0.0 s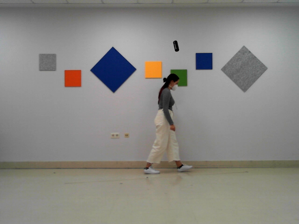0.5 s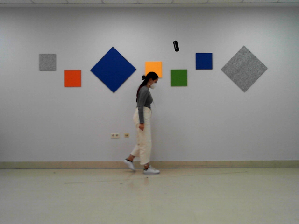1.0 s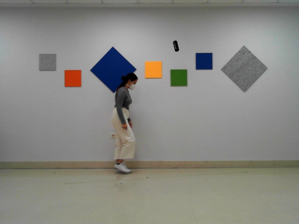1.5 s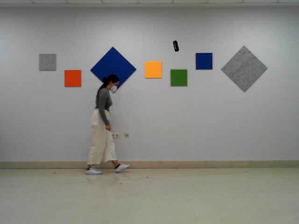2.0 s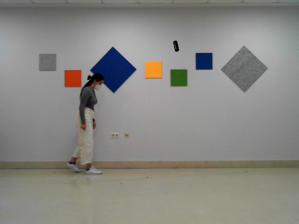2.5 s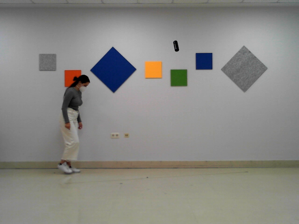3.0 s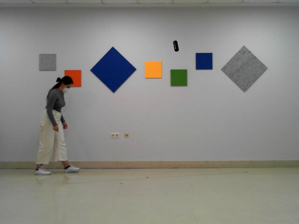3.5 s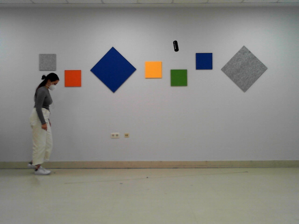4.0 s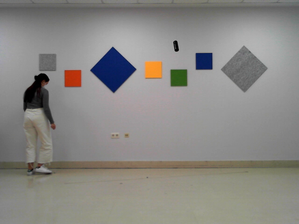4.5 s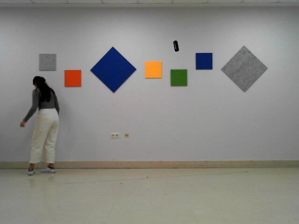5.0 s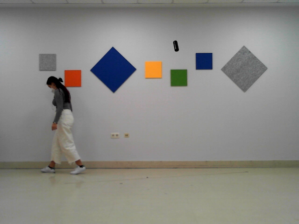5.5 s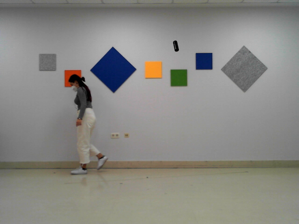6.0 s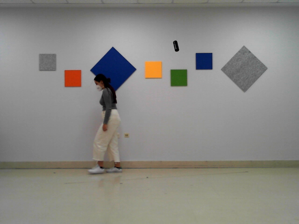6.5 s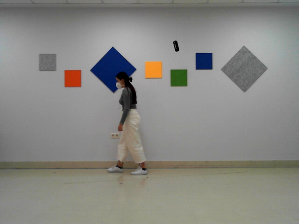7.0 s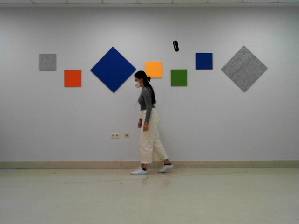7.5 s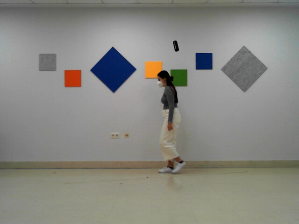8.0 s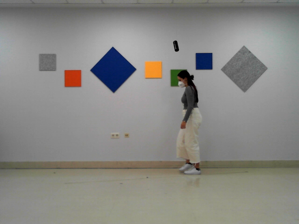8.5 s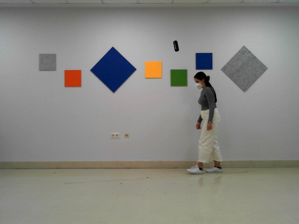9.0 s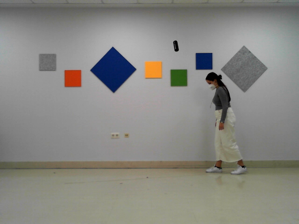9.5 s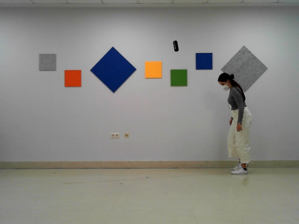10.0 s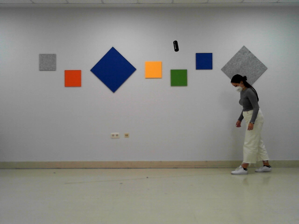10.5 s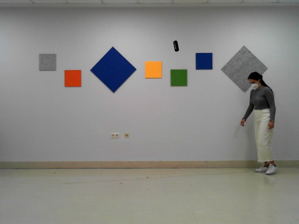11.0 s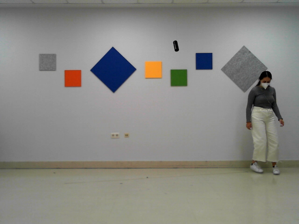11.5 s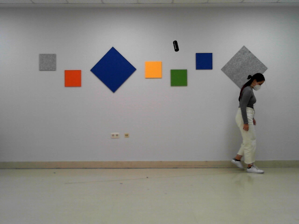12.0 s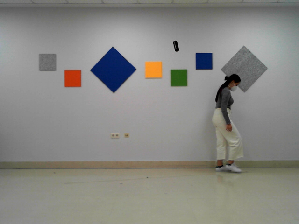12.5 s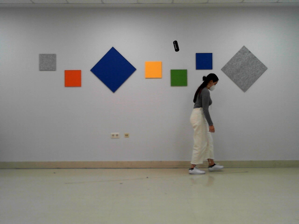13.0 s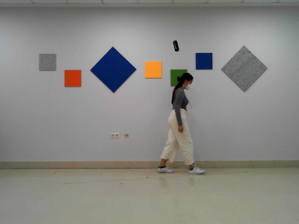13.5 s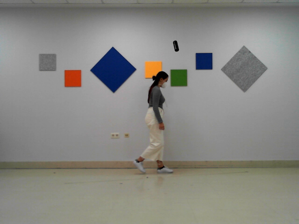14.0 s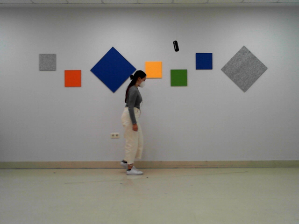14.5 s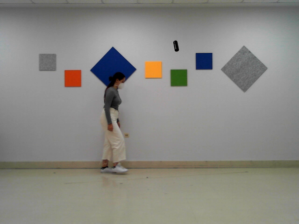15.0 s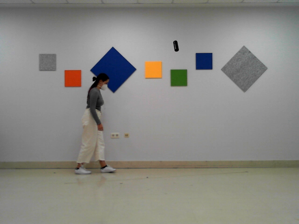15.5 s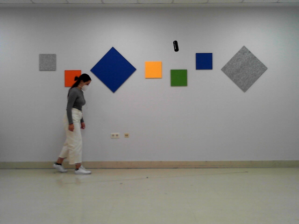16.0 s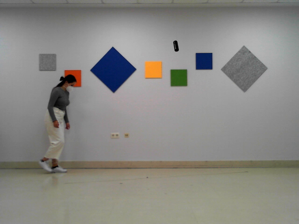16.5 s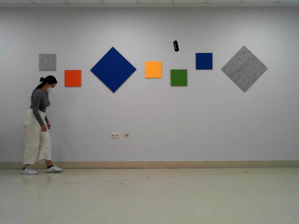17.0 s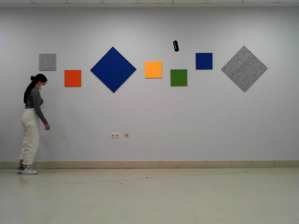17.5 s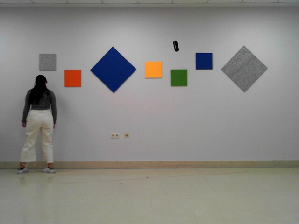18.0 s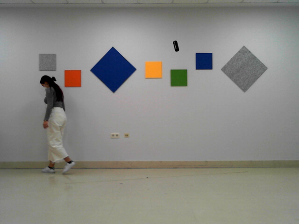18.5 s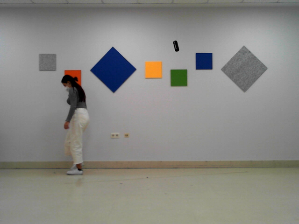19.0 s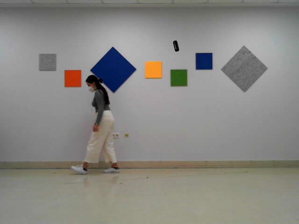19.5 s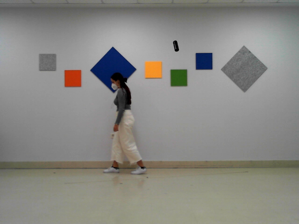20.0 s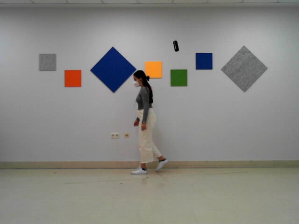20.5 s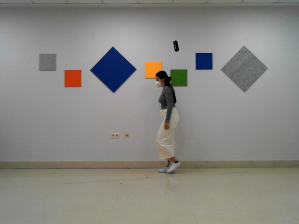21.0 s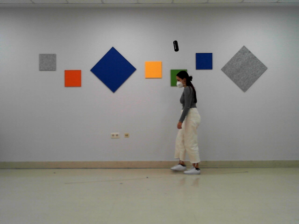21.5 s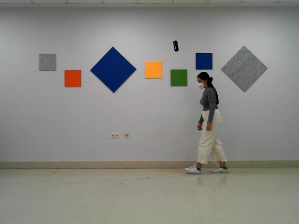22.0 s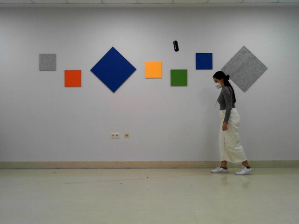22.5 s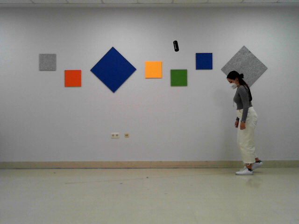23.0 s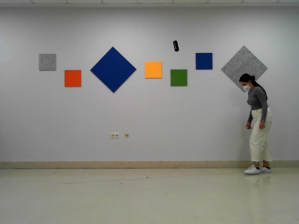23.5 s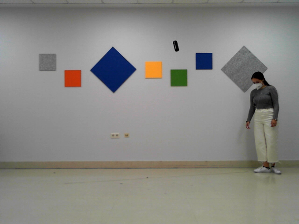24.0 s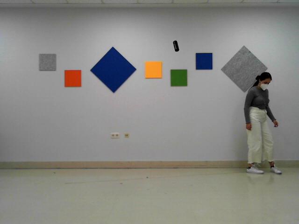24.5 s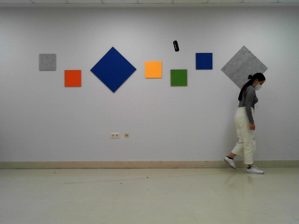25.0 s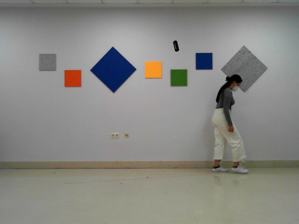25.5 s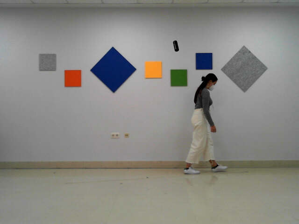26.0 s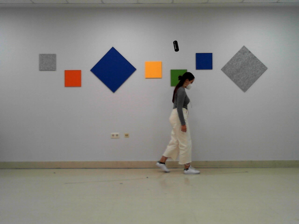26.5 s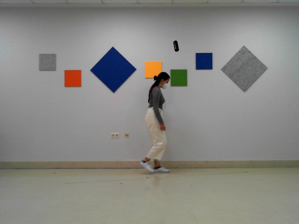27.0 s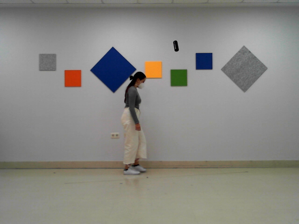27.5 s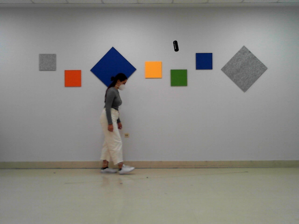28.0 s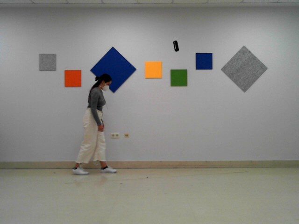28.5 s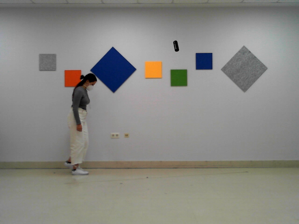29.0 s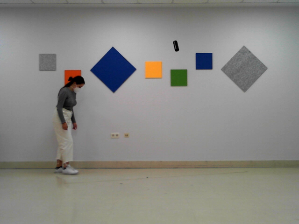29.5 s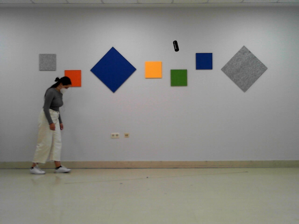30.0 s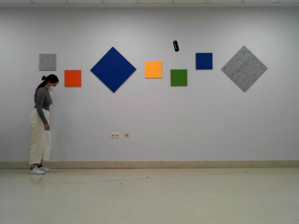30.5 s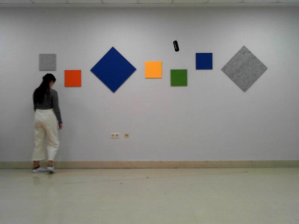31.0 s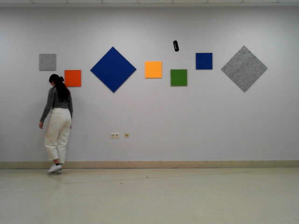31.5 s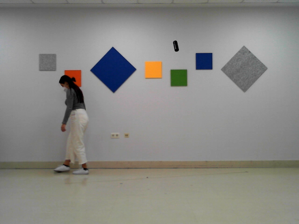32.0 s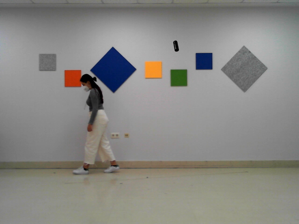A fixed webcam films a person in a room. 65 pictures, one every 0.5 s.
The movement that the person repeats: Walk backward.
